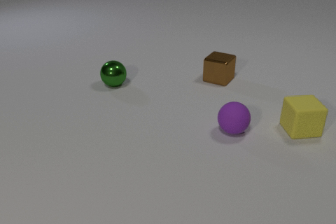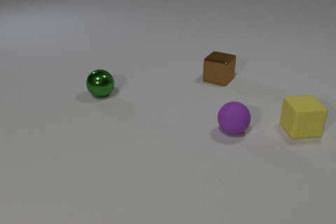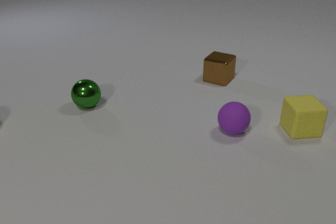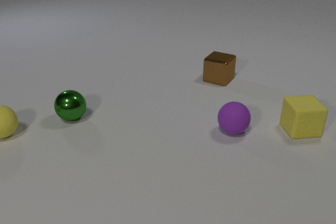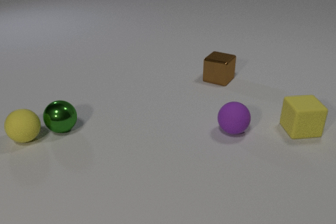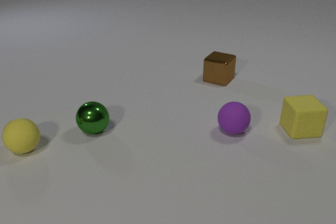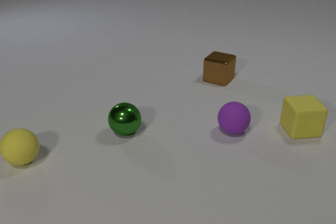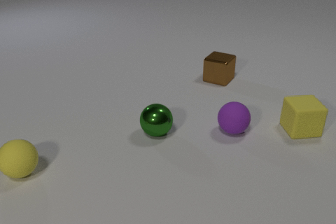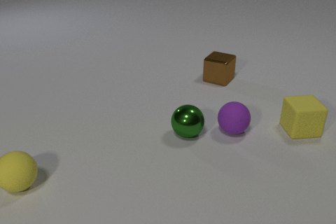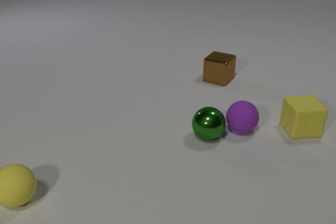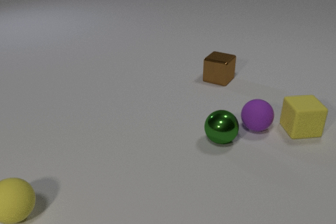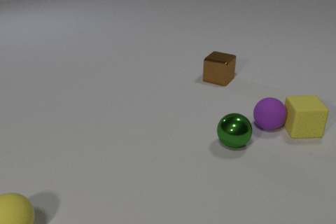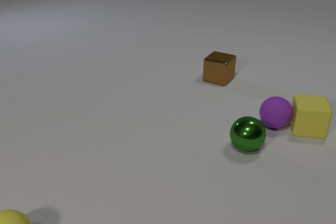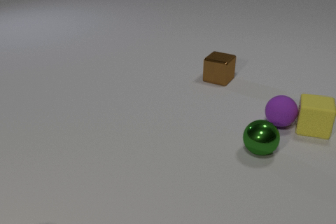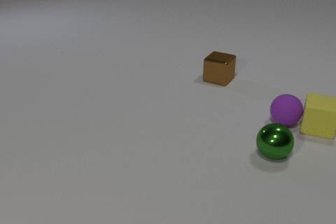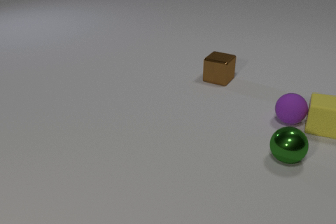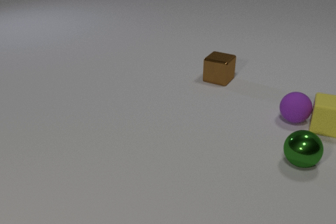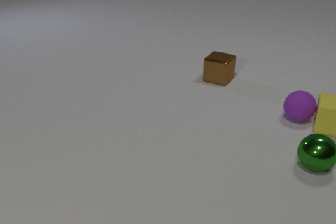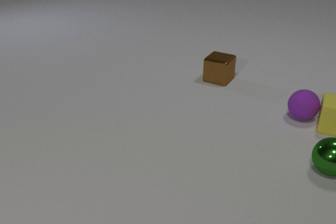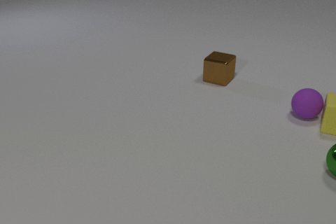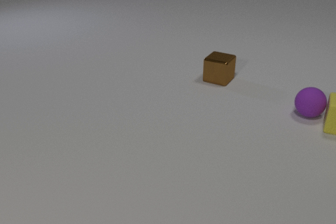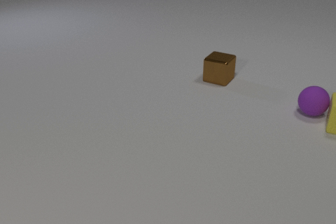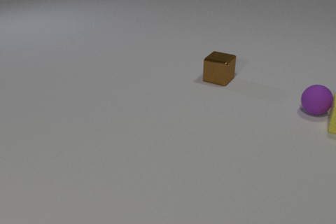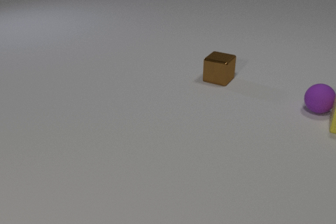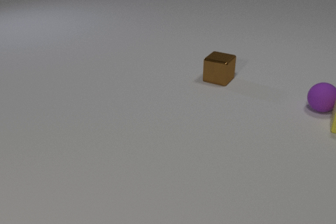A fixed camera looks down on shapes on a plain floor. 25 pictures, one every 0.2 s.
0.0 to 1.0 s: The yellow rubber sphere comes in at the left edge, rolls toward the camera and to the right. The green metal sphere rolls toward the camera. The yellow rubber sphere and the green metal sphere collide.
1.0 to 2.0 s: The yellow rubber sphere rolls toward the camera. The green metal sphere rolls to the right. The purple rubber sphere rolls to the right and away from the camera. The green metal sphere and the purple rubber sphere collide.
2.0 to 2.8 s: The yellow rubber sphere rolls toward the camera, leaves at the bottom edge. The green metal sphere rolls to the right. The purple rubber sphere rolls to the right and away from the camera. The yellow rubber cube slides to the right and away from the camera, spins clockwise seen from above by about 30 degrees, its near face sliding to the left. The purple rubber sphere and the yellow rubber cube collide.
2.8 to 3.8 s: The green metal sphere rolls to the right. The purple rubber sphere rolls away from the camera and to the right. The yellow rubber cube slides to the right and away from the camera.
3.8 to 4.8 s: The green metal sphere rolls to the right, leaves at the right edge. The purple rubber sphere rolls away from the camera and to the right. The yellow rubber cube slides to the right.
Are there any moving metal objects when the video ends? no.
What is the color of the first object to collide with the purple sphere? green.
Are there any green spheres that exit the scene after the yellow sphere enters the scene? yes.
